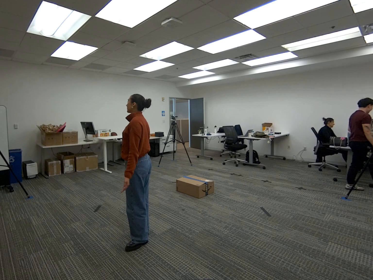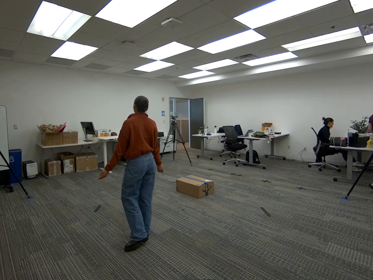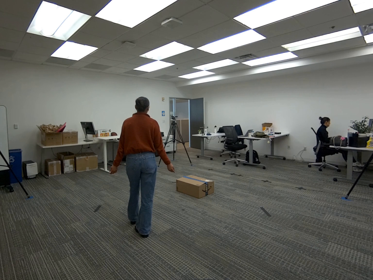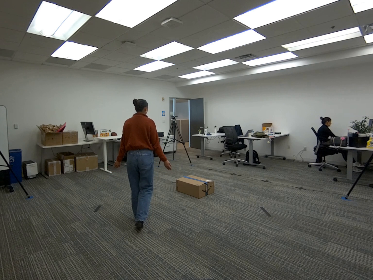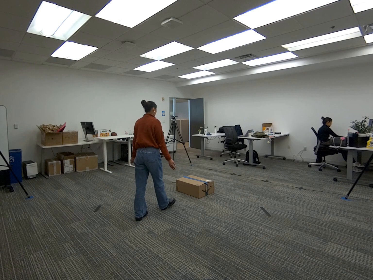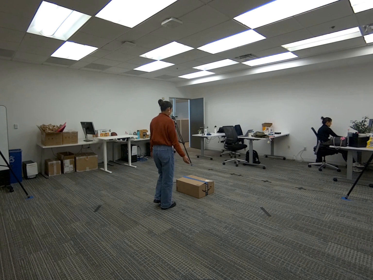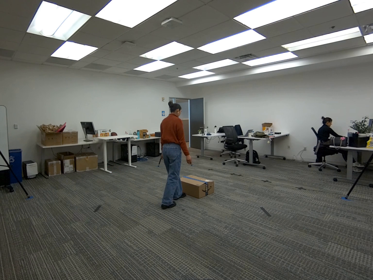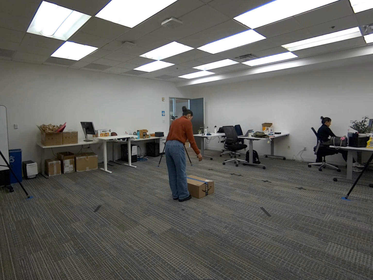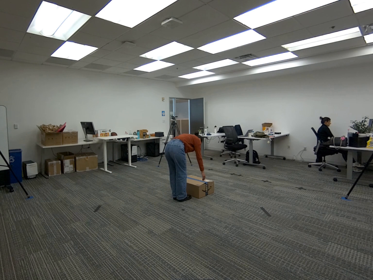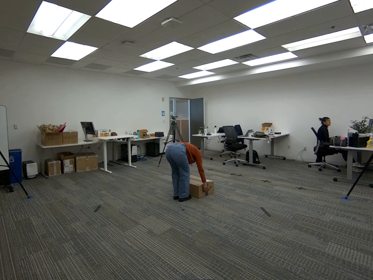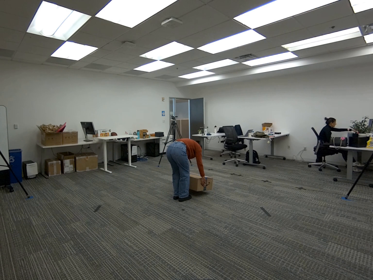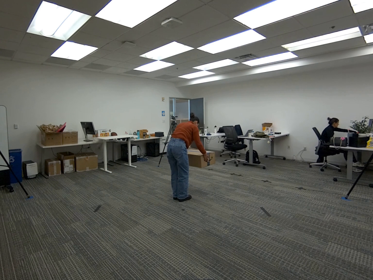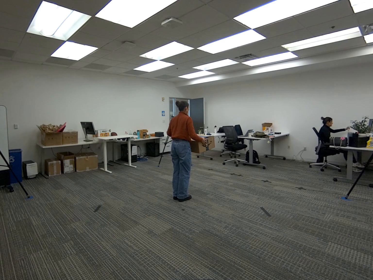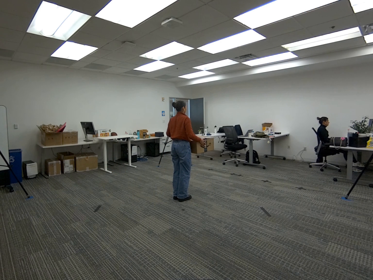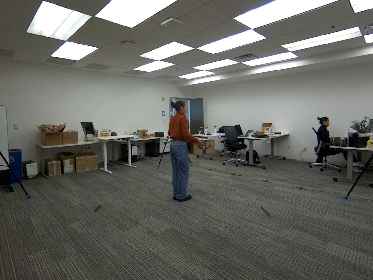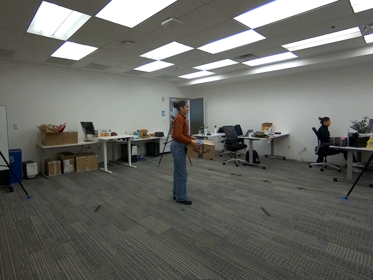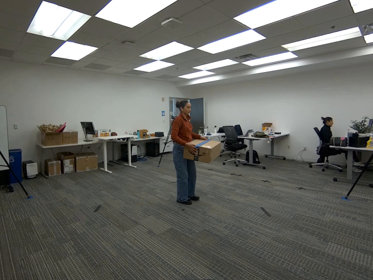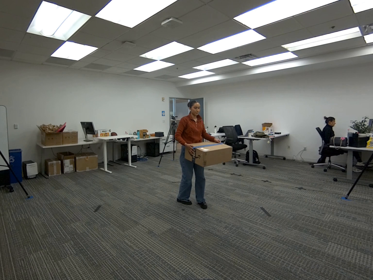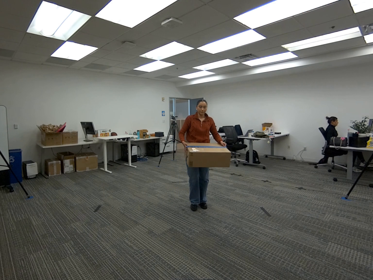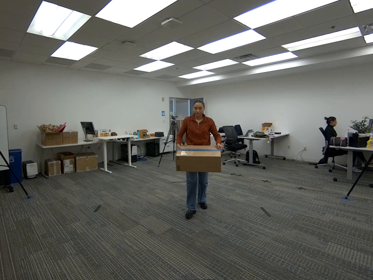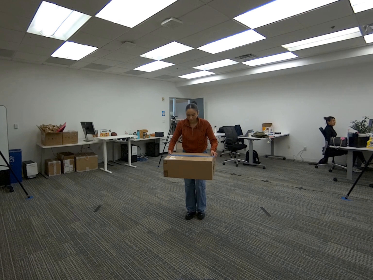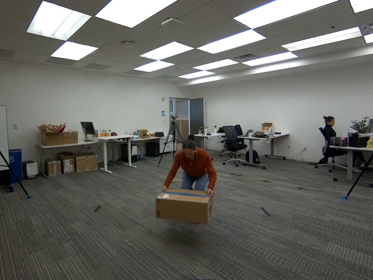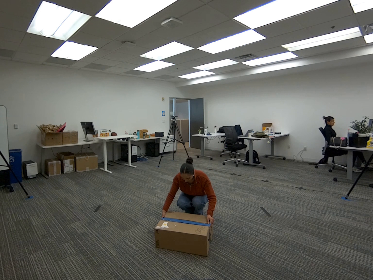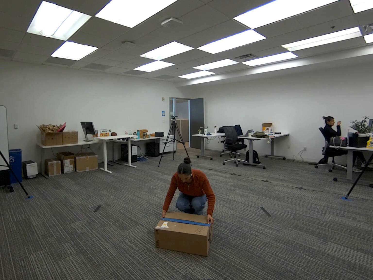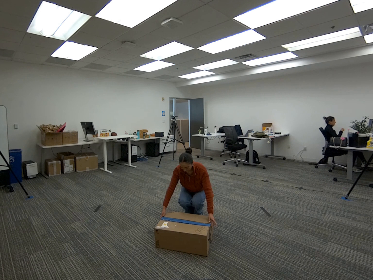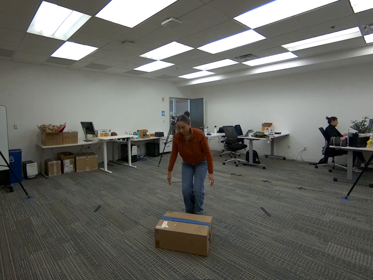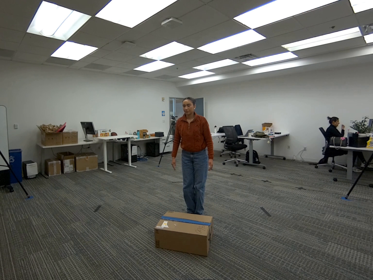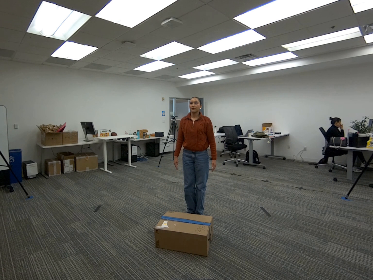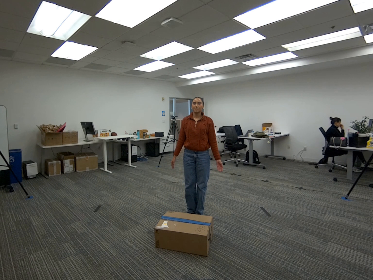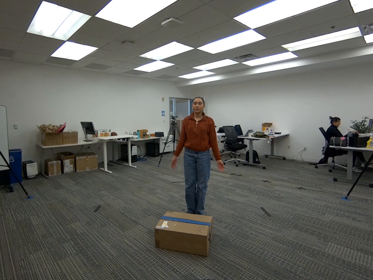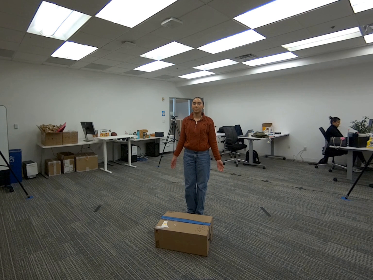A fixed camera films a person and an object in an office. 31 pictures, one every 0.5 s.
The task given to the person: Pick up the big brown cardboard box from the ground and place it back on the ground.
